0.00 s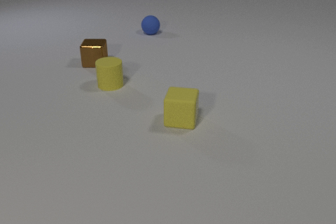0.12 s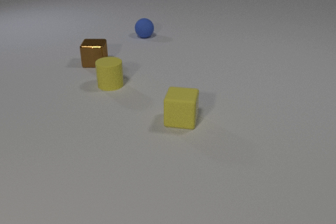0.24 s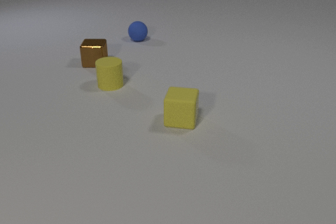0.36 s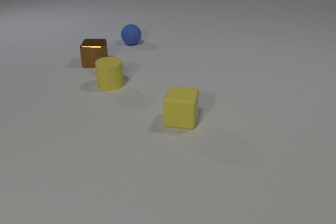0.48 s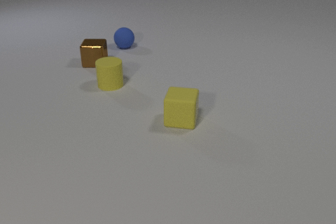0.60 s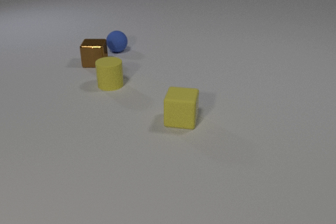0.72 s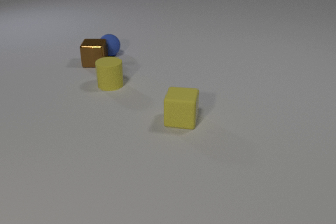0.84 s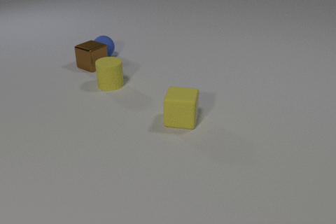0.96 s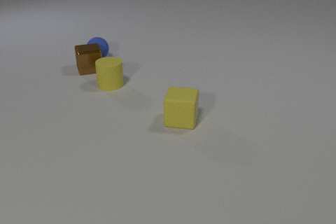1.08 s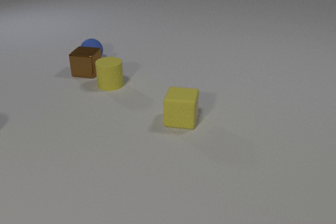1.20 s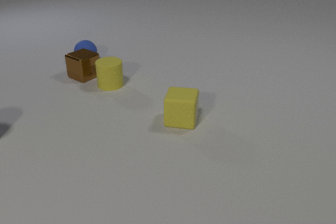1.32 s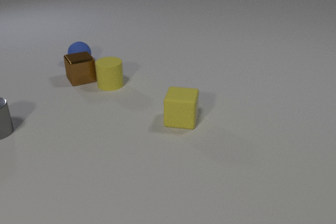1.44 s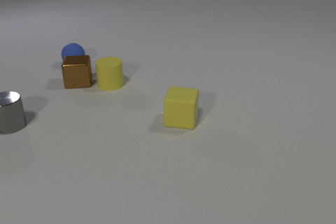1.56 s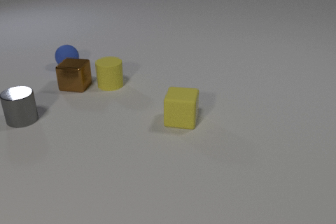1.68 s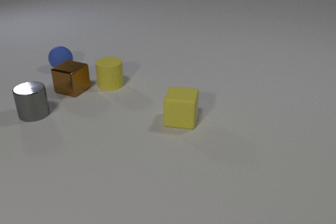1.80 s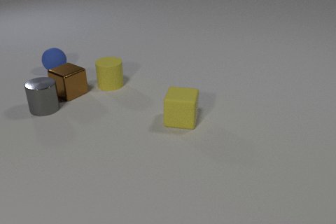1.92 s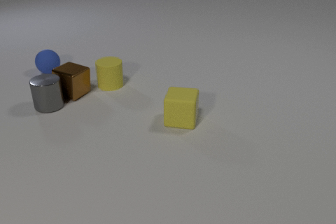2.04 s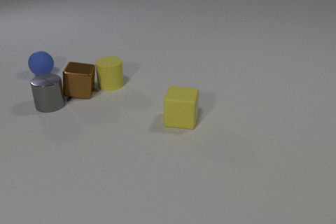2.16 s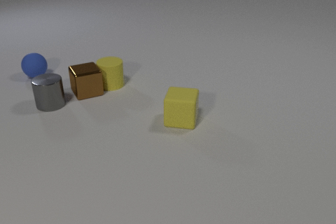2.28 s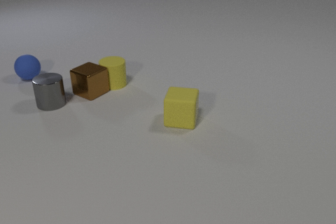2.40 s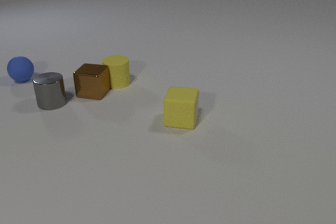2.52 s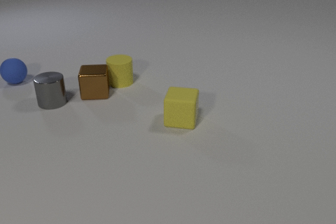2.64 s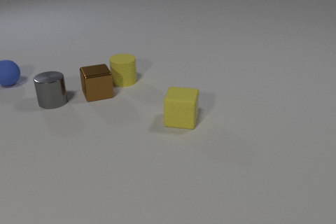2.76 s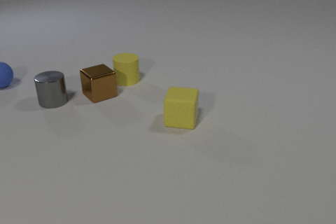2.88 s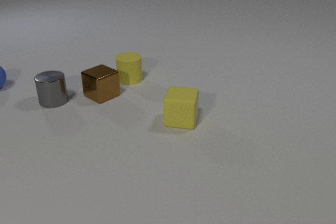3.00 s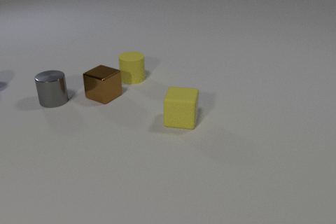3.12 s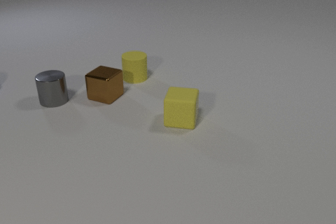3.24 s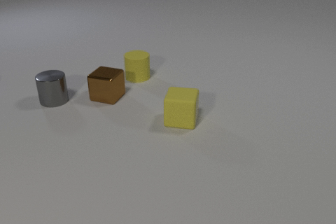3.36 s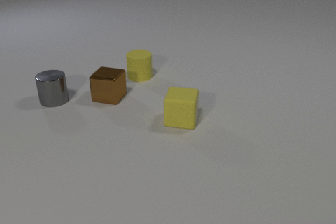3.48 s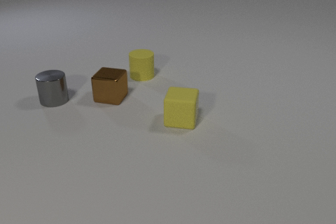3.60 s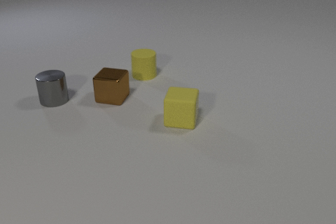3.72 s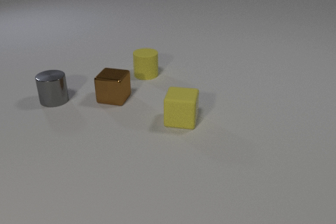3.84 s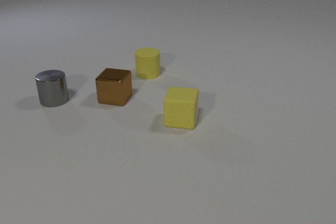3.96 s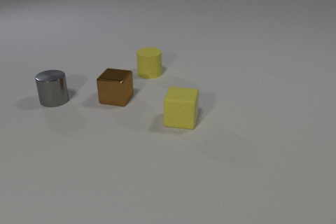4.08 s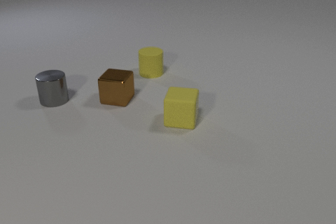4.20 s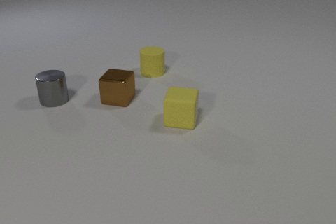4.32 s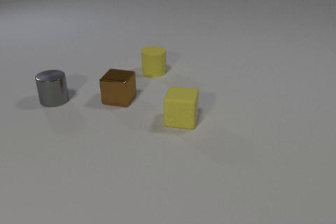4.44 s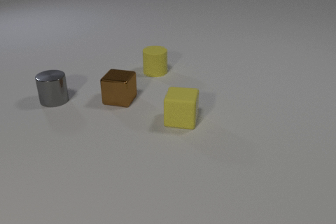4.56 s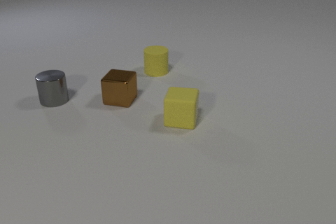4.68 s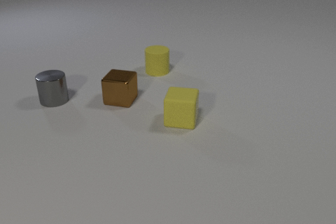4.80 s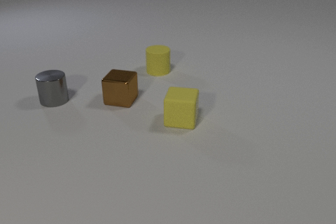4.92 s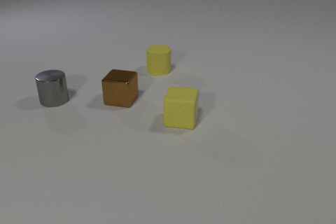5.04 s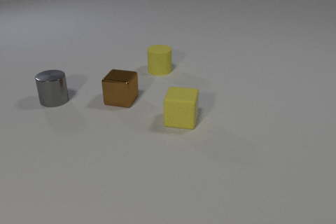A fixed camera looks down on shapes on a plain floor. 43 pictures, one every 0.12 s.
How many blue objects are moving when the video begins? 1.
What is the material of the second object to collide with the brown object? metal.
Are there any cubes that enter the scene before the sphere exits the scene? no.
0.00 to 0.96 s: The blue rubber sphere rolls toward the camera and to the left. The brown metal cube slides toward the camera, spins clockwise seen from above by about 60 degrees, its near face sliding to the left. The blue rubber sphere and the brown metal cube collide.
0.96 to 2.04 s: The blue rubber sphere rolls to the left and toward the camera. The brown metal cube slides toward the camera, spins clockwise seen from above by about 105 degrees, its near face sliding to the left. The gray metal cylinder comes in at the left edge, slides to the right and away from the camera. The brown metal cube and the gray metal cylinder collide. The brown metal cube and the yellow rubber cylinder collide.
2.04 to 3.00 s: The blue rubber sphere rolls to the left, leaves at the left edge. The brown metal cube slides to the right and toward the camera, spins counterclockwise seen from above by about 150 degrees, its near face sliding to the right. The gray metal cylinder slides away from the camera. The yellow rubber cylinder slides to the right and away from the camera.
3.00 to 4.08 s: The brown metal cube slides to the right and toward the camera. The yellow rubber cylinder slides to the right and away from the camera.
4.08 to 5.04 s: The yellow rubber cylinder slides to the right and away from the camera.
